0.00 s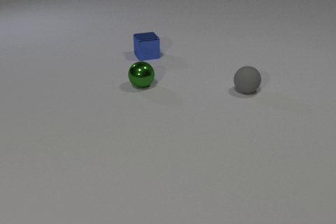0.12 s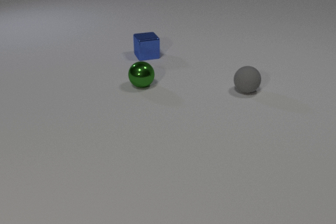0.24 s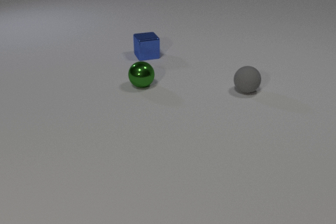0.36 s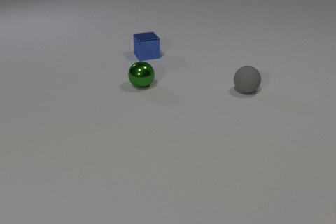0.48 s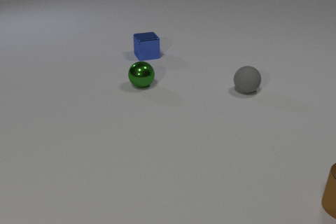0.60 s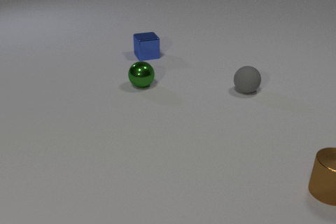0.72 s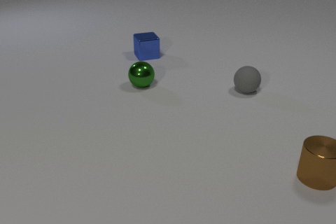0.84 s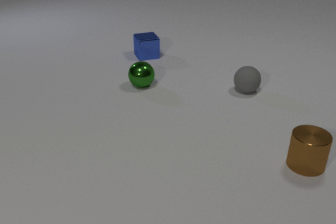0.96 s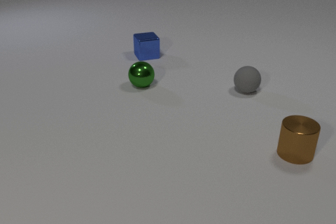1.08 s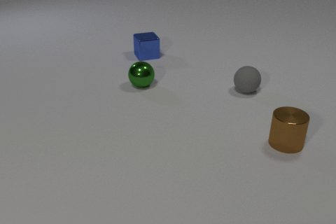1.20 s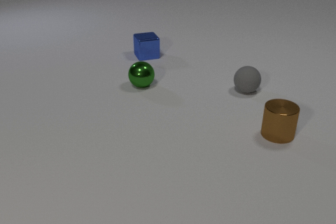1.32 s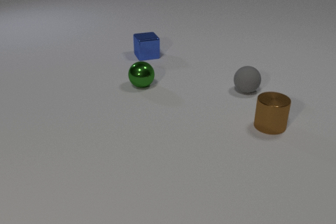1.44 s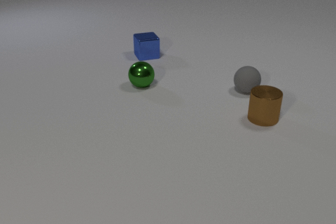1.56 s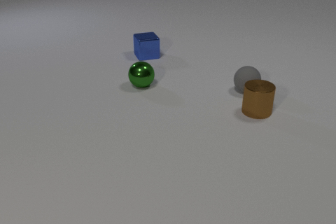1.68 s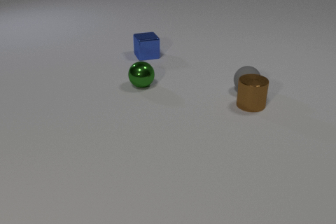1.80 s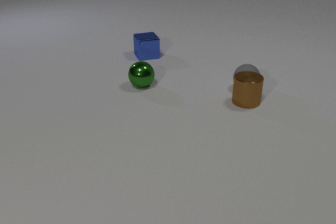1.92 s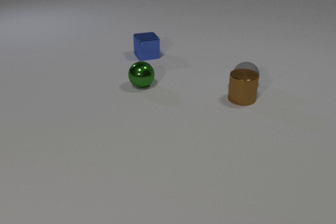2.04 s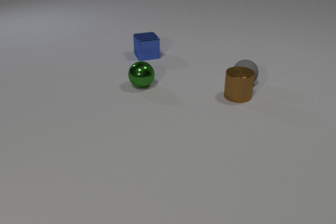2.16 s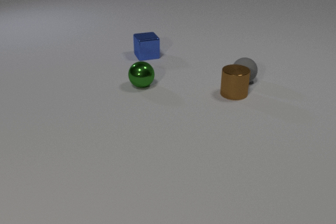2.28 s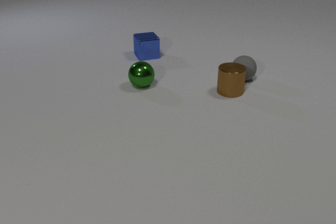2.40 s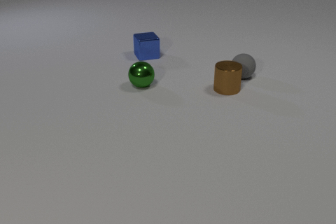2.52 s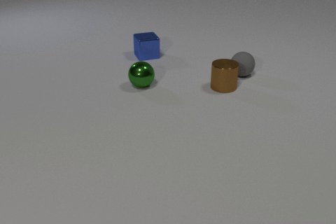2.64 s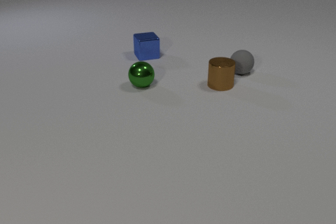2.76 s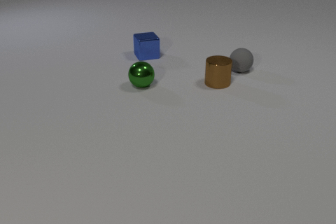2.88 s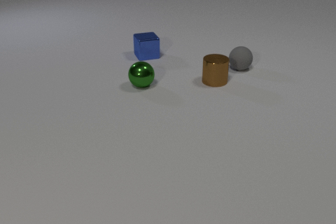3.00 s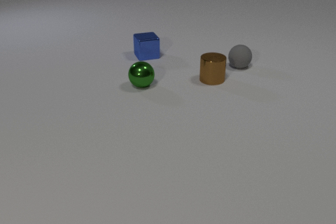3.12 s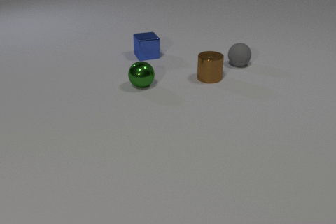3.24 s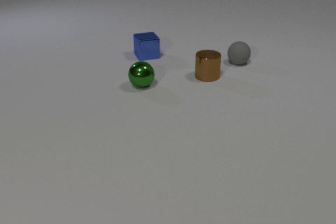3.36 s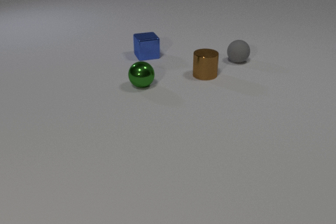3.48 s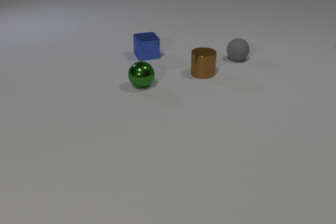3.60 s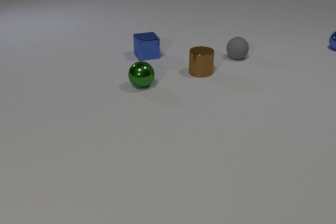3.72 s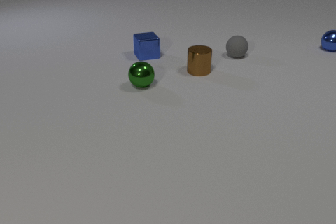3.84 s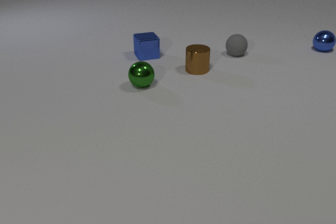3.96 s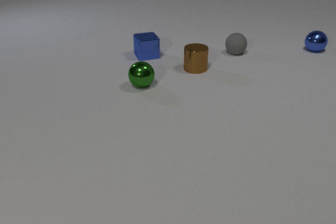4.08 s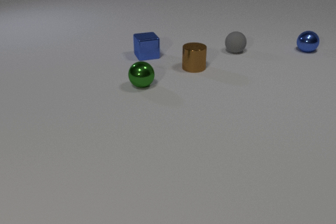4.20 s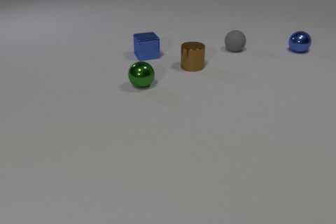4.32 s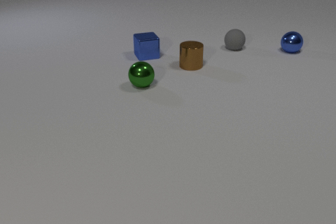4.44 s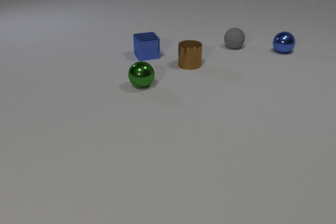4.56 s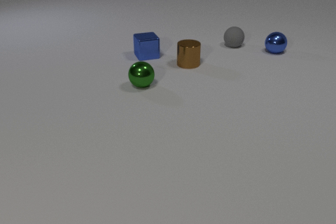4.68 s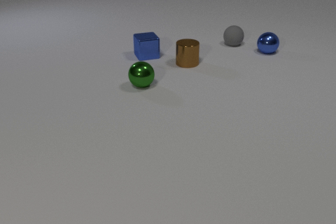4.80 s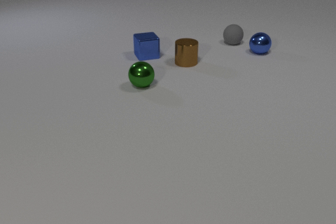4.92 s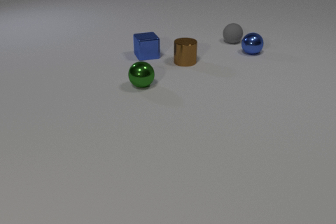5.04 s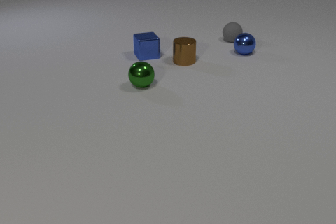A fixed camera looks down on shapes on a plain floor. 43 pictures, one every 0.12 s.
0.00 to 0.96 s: The brown metal cylinder comes in at the right edge, slides away from the camera and to the left.
0.96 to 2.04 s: The brown metal cylinder slides away from the camera and to the left. The gray rubber sphere rolls away from the camera. The brown metal cylinder and the gray rubber sphere collide.
2.04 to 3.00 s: The brown metal cylinder slides away from the camera and to the left. The gray rubber sphere rolls away from the camera.
3.00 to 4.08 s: The brown metal cylinder slides away from the camera and to the left. The gray rubber sphere rolls away from the camera. The blue metal sphere comes in at the right edge, rolls to the left and toward the camera.
4.08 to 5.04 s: The brown metal cylinder slides away from the camera and to the left. The gray rubber sphere rolls away from the camera. The blue metal sphere rolls to the left.
How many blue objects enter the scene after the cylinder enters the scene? 1.
Are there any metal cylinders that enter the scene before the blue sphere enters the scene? yes.
What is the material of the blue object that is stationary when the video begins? metal.
